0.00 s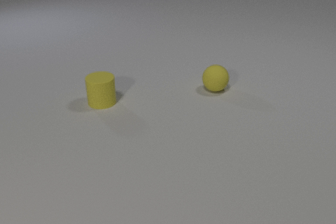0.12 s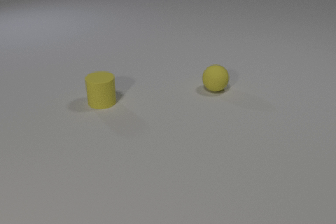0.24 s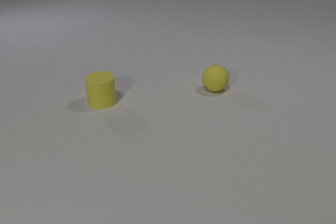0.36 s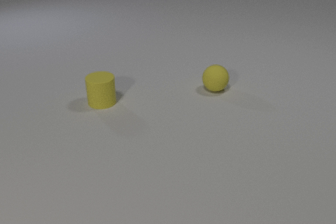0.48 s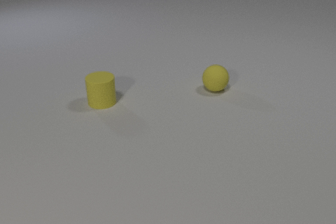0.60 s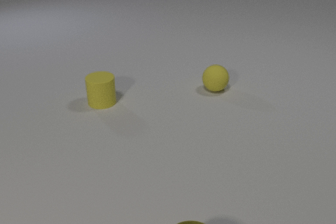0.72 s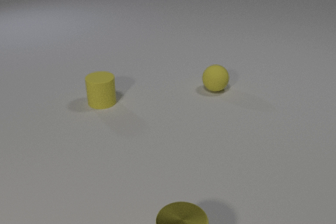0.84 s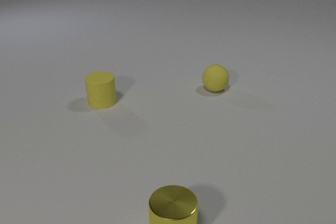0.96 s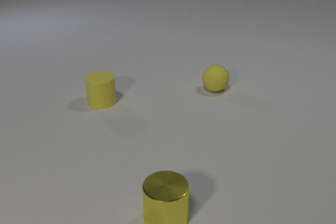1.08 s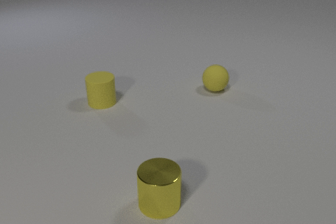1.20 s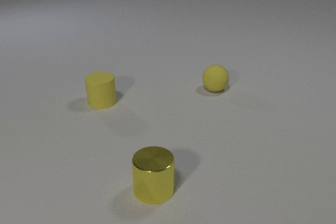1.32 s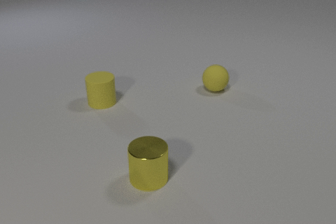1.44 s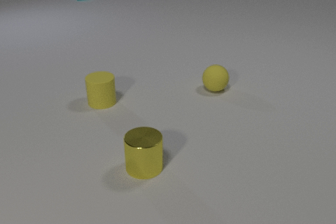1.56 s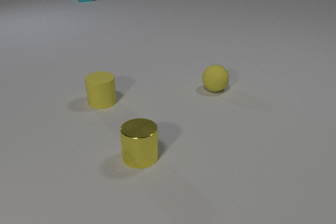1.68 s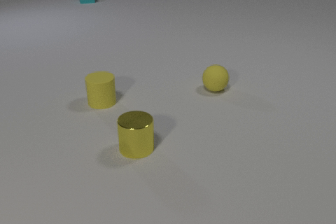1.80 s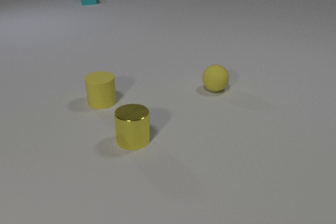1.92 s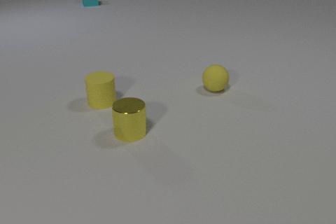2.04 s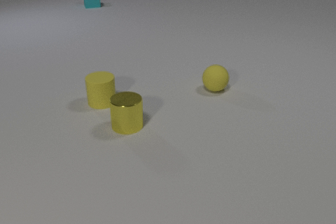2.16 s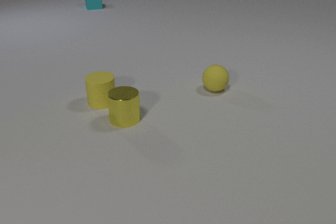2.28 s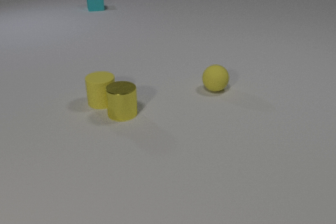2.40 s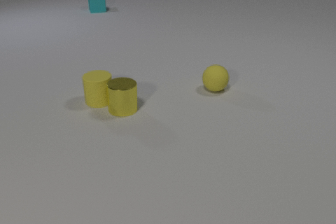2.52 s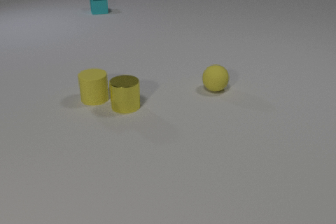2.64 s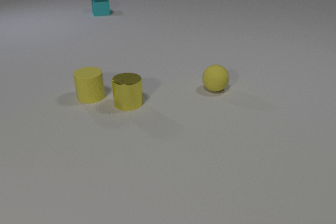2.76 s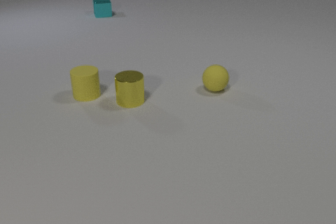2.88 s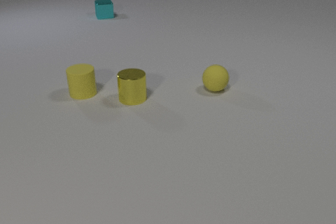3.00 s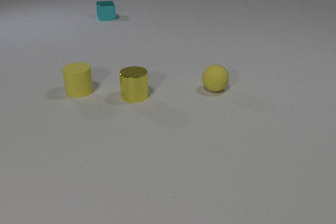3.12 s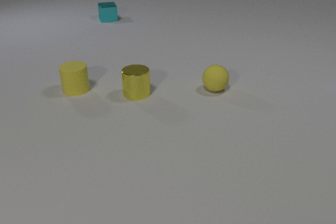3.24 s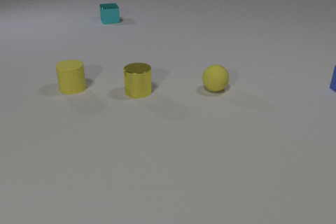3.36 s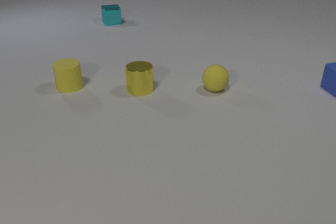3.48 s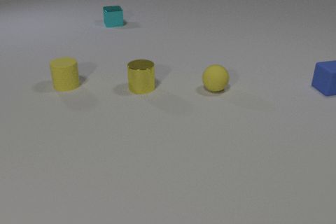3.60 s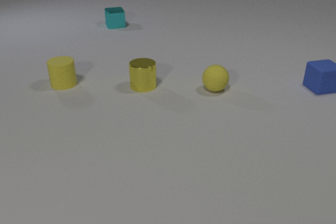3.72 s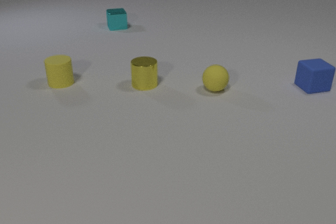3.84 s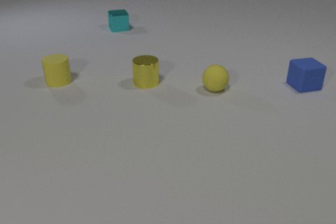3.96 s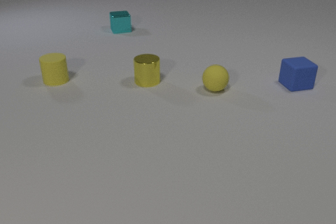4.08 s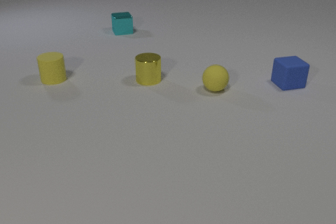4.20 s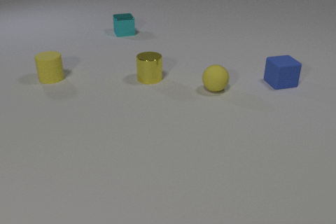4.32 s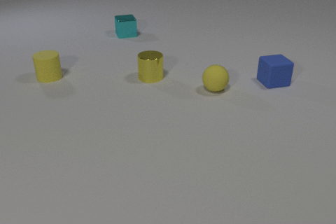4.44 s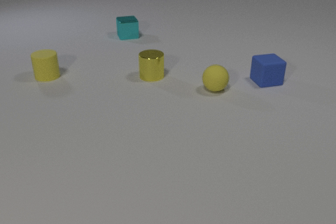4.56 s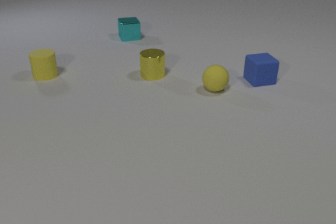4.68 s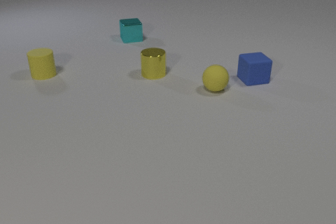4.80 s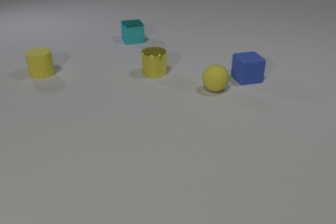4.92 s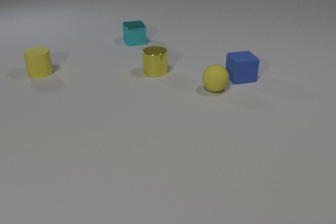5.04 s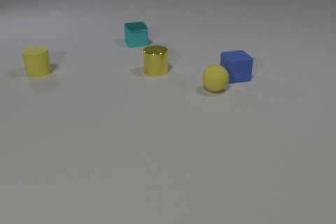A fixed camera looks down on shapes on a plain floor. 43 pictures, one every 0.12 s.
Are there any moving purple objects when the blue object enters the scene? no.
What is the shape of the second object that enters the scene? cube.
What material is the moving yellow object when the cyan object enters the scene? metal.
0.00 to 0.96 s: The yellow metal cylinder comes in at the bottom edge, slides away from the camera.
0.96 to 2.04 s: The yellow metal cylinder slides away from the camera. The cyan metal cube comes in at the top edge, slides toward the camera.
2.04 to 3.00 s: The yellow metal cylinder slides away from the camera. The yellow rubber cylinder slides away from the camera and to the left. The cyan metal cube slides toward the camera. The yellow metal cylinder and the yellow rubber cylinder collide.
3.00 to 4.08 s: The yellow metal cylinder slides away from the camera. The yellow rubber cylinder slides away from the camera and to the left. The cyan metal cube slides toward the camera. The blue rubber cube comes in at the right edge, slides to the left.
4.08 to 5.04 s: The yellow metal cylinder slides away from the camera. The yellow rubber cylinder slides away from the camera and to the left. The cyan metal cube slides toward the camera. The blue rubber cube slides to the left.
